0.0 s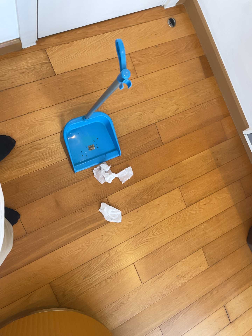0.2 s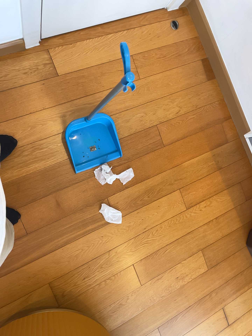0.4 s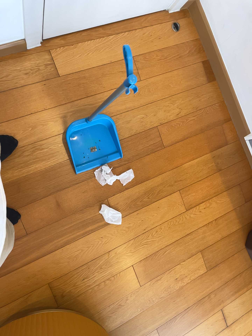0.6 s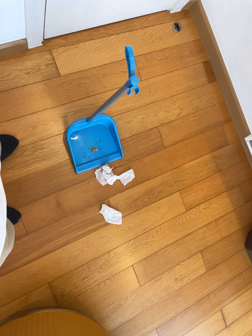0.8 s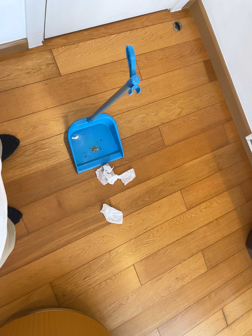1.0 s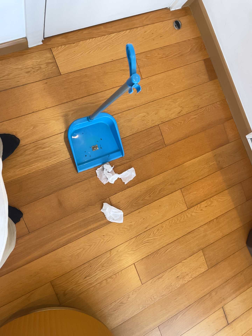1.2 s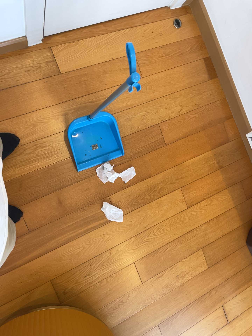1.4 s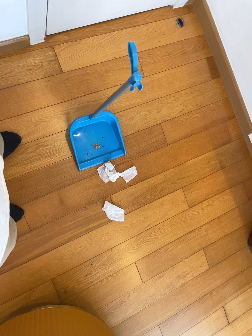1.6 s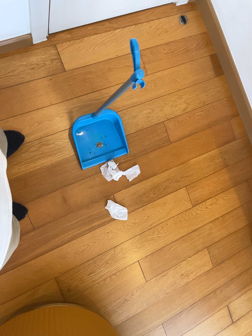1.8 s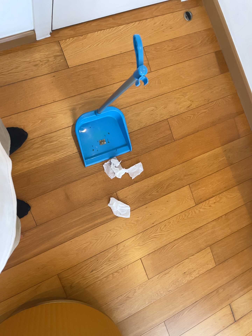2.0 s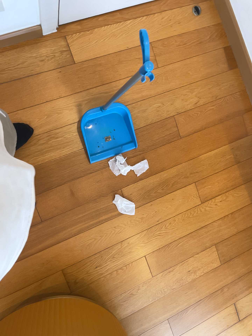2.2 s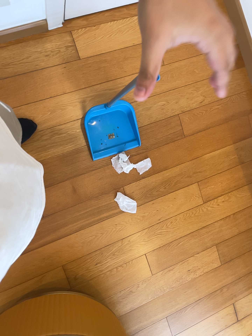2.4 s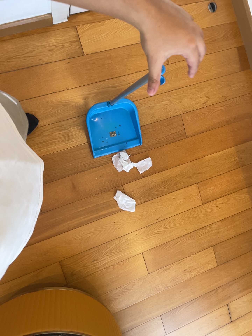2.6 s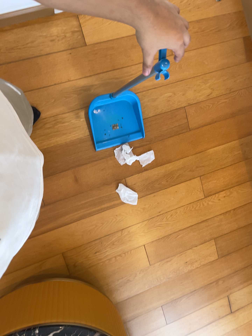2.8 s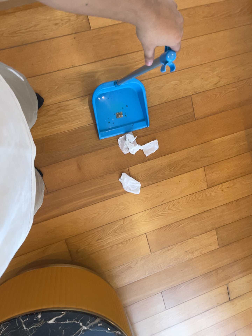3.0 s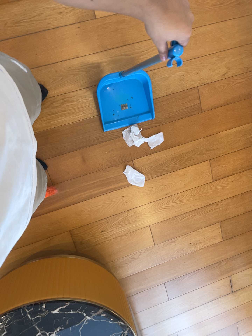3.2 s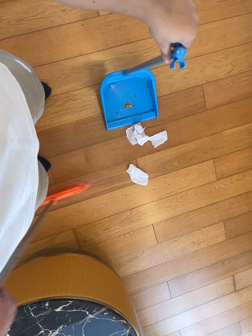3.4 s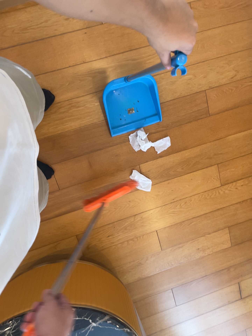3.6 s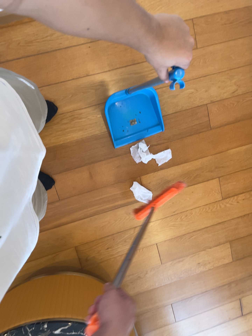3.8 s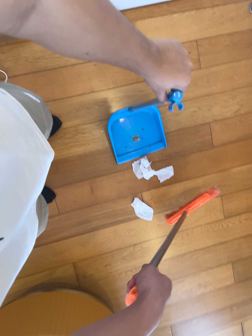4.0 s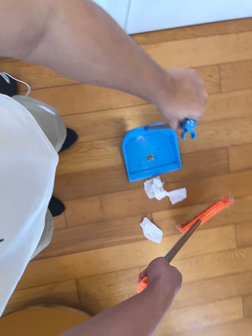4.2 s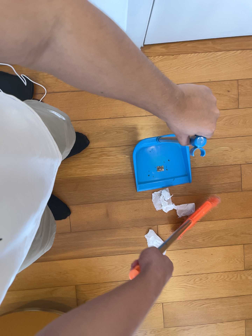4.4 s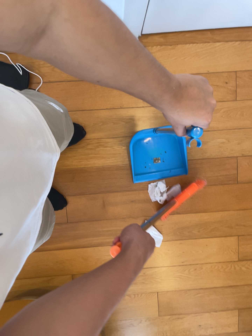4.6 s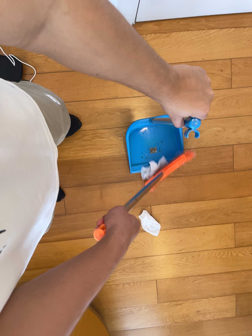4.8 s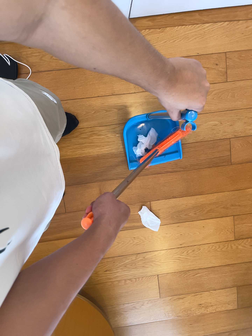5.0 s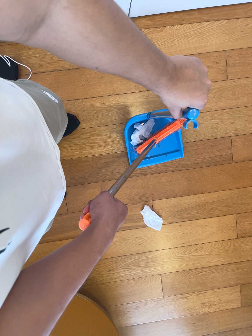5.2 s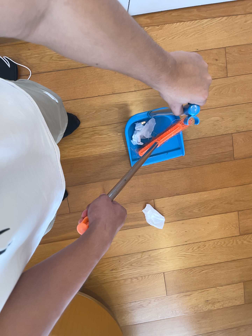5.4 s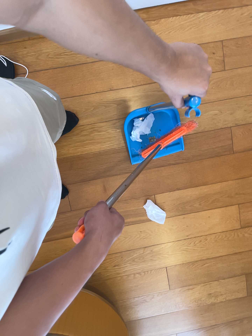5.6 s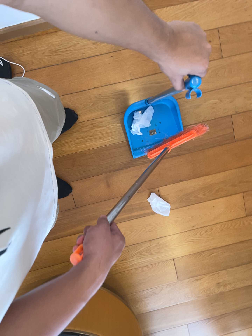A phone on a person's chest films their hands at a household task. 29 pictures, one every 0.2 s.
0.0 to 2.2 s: The camera shifts only a little, or ends up much as it began.
2.2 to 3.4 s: The camera travels toward the top of its view, about 9 cm. Its aim tips toward the bottom of its view by about 10 degrees.
3.4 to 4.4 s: The camera's aim tips toward the top of its view by about 10 degrees, and the scene shifts downward. It rolls about its line of sight by about 10 degrees, and the scene rotates clockwise.
4.4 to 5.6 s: The camera rolls about its line of sight by about 10 degrees, and the scene rotates counterclockwise.
The film runs forward here.
